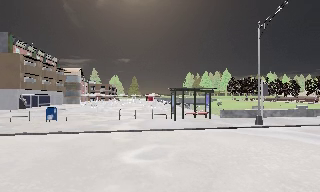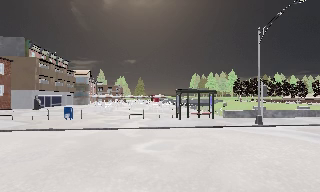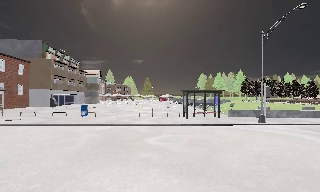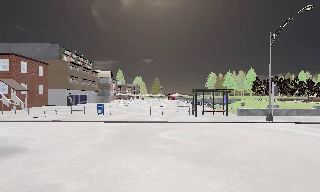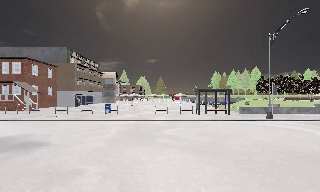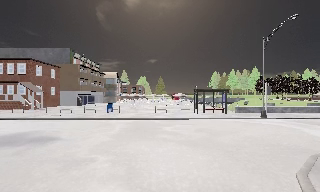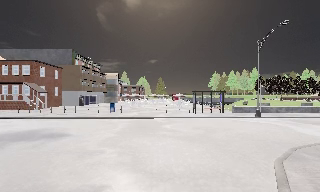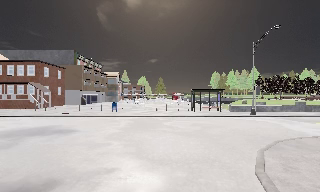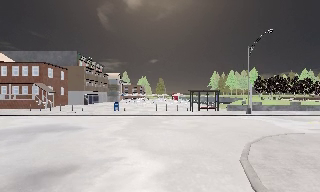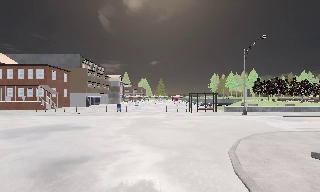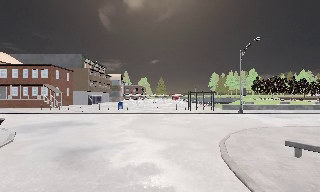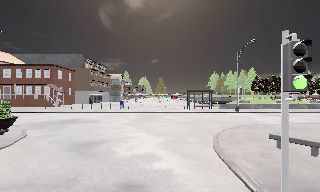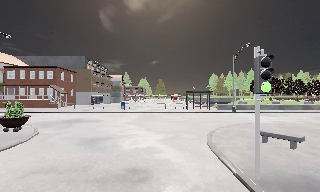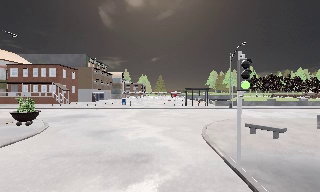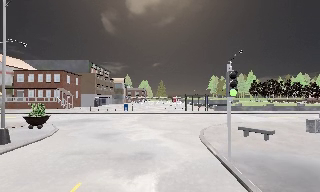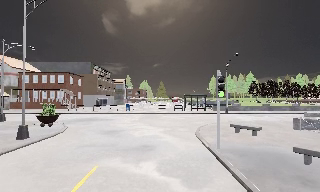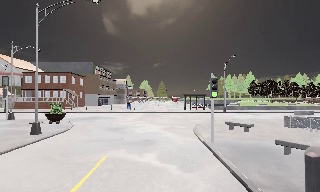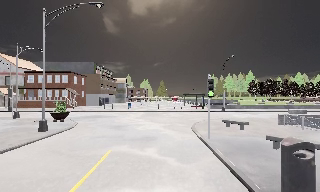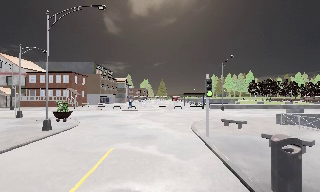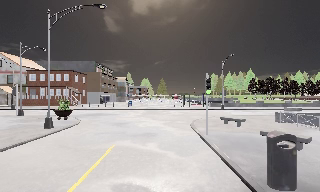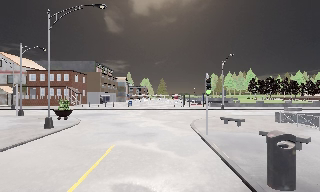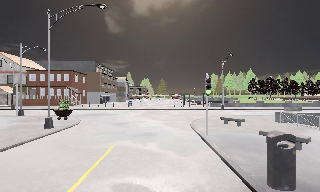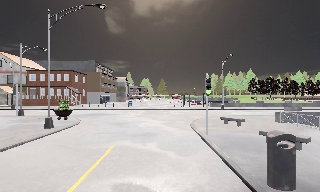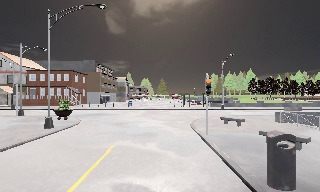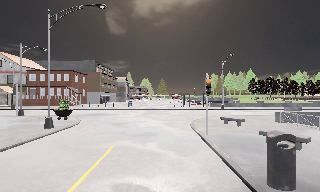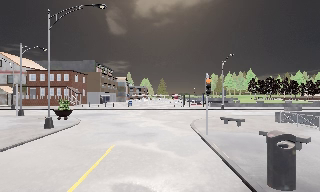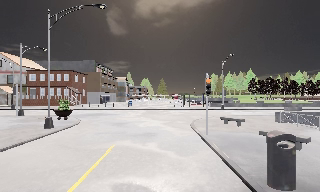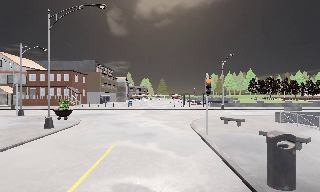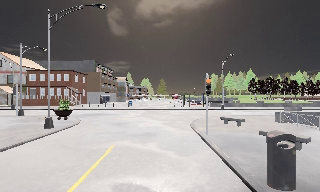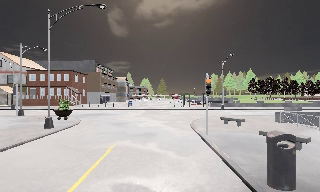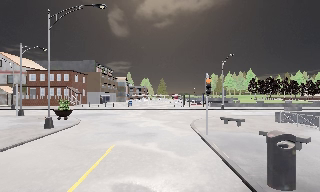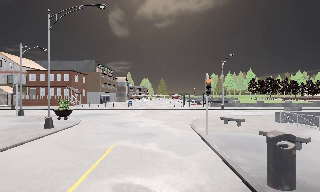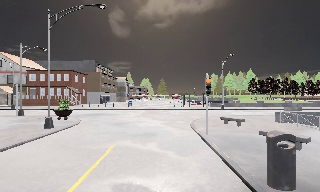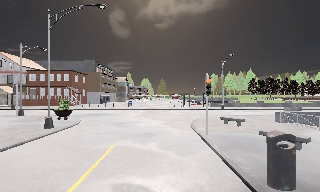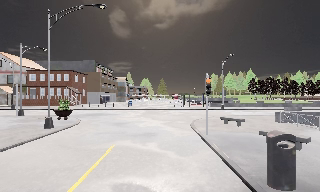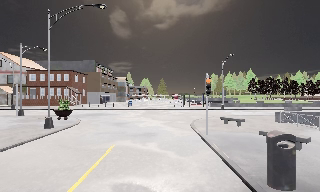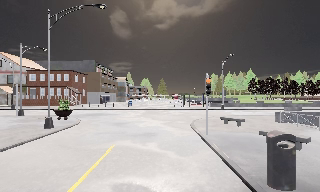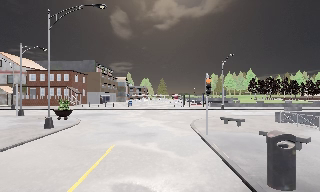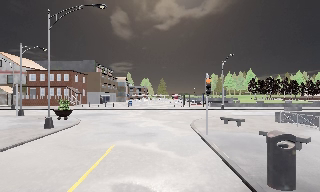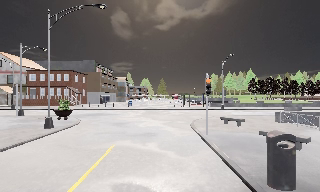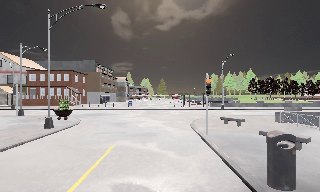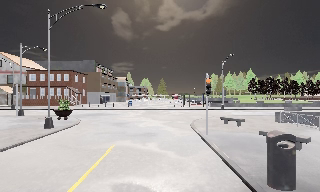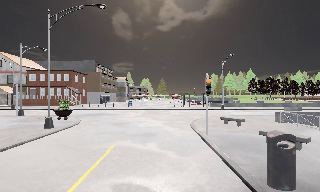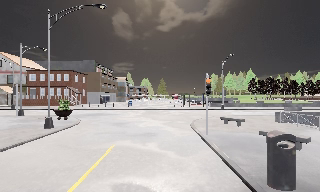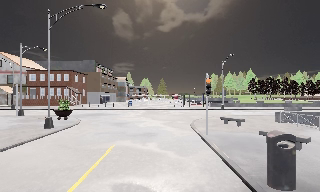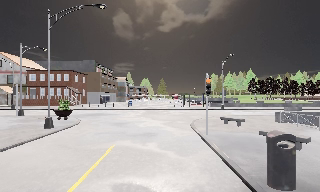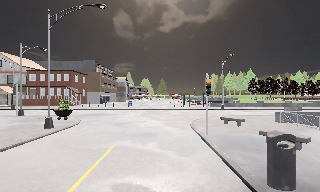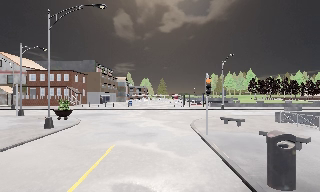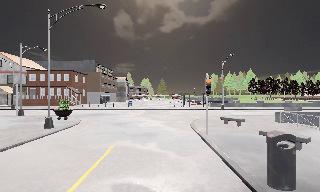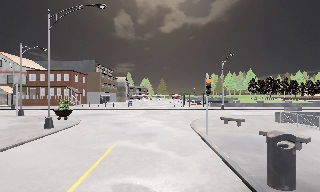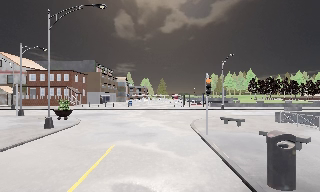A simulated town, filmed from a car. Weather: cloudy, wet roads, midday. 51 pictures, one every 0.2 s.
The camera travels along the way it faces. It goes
backward.
0.0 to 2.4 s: The camera travels backward, about 11 m, so what stands in front gets smaller.
2.4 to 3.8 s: The camera travels backward, about 4.5 m, so what stands in front gets smaller. It loses speed.
3.8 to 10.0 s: The camera keeps its place and its aim.
The film runs backward here.
